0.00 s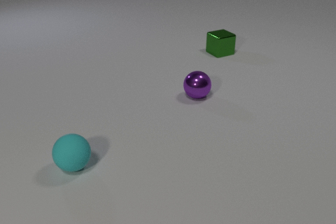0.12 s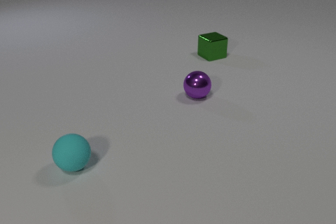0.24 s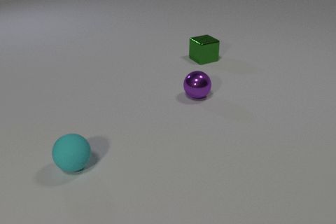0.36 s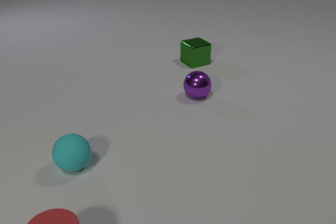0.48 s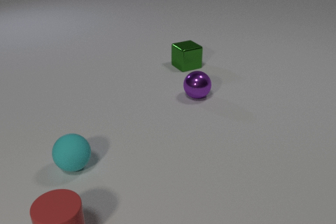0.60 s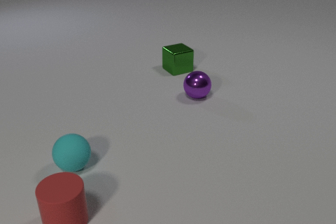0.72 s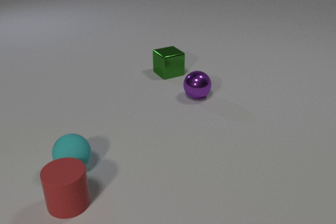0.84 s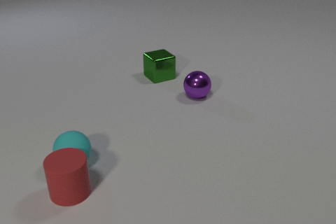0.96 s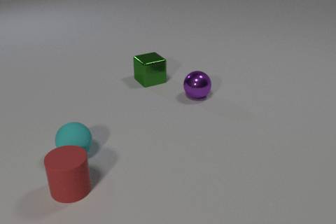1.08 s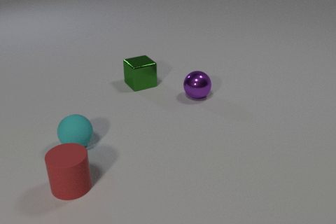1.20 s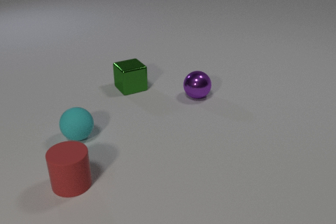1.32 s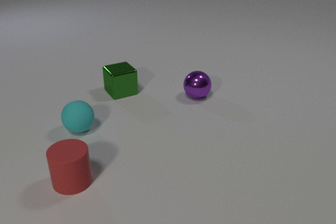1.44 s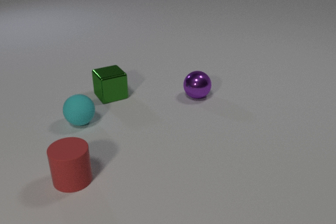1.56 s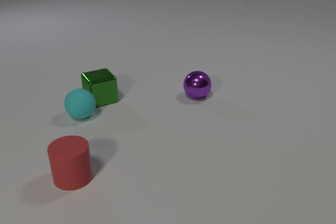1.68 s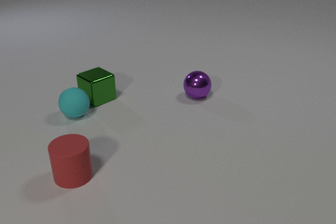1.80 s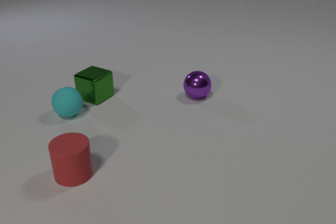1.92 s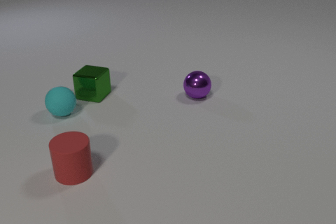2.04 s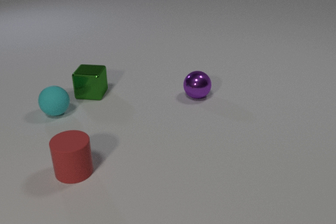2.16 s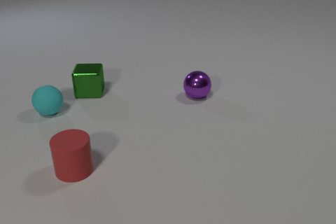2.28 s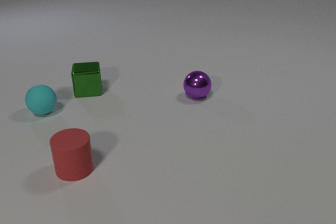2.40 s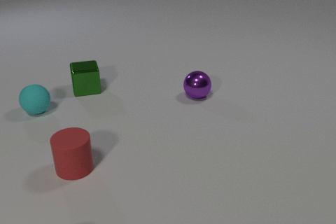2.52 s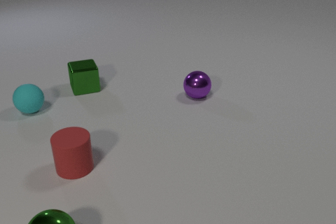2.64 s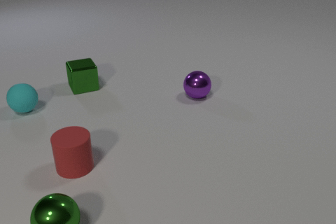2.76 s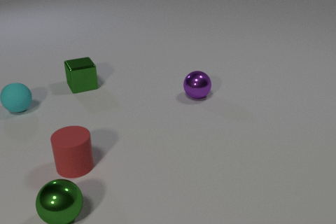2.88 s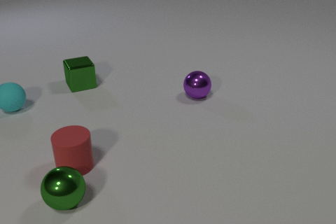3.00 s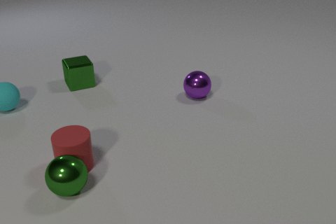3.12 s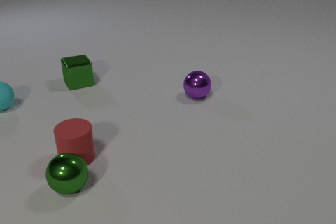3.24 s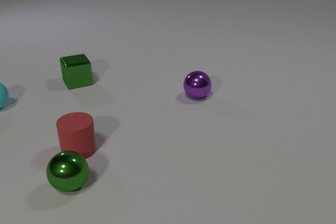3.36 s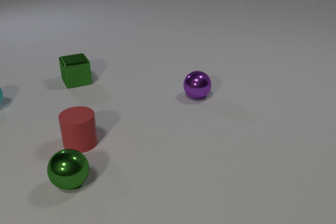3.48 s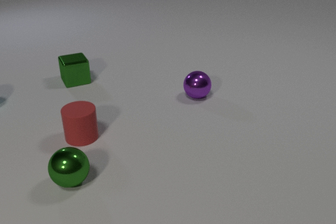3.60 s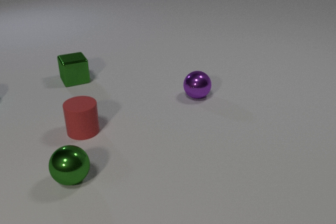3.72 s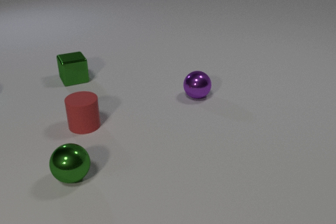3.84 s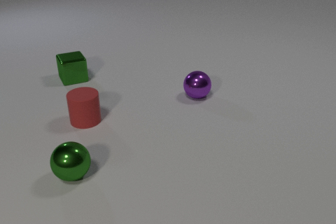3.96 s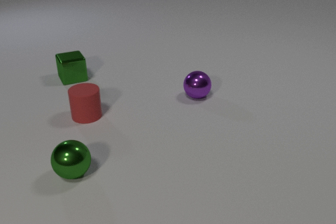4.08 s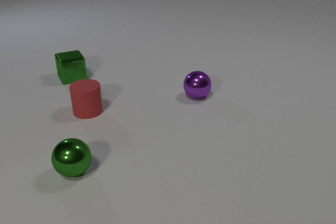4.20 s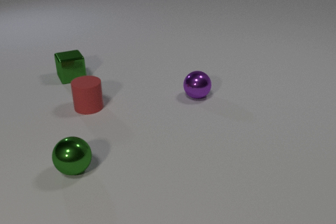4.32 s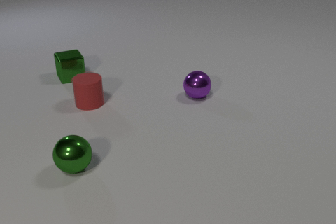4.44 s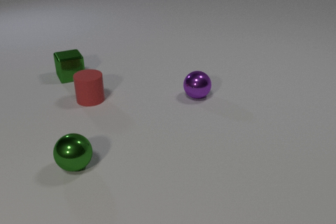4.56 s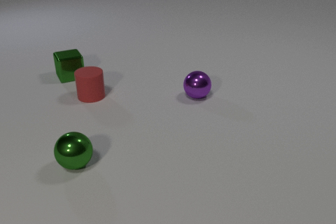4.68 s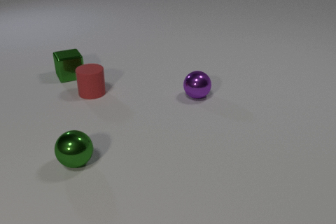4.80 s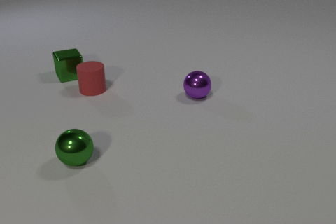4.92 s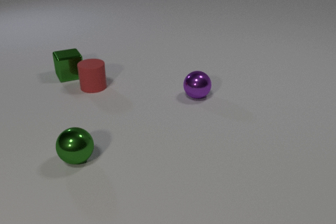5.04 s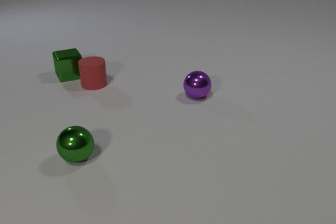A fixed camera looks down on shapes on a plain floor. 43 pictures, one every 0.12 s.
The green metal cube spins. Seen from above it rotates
counterclockwise.
The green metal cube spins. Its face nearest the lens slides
to the right.
0.00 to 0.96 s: The red rubber cylinder comes in at the bottom edge, slides away from the camera. The cyan rubber sphere rolls away from the camera. The green metal cube slides toward the camera and to the left. The red rubber cylinder and the cyan rubber sphere collide.
0.96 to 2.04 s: The red rubber cylinder slides away from the camera. The cyan rubber sphere rolls away from the camera. The green metal cube slides to the left and toward the camera, spins counterclockwise seen from above by about 60 degrees, its near face sliding to the right. The cyan rubber sphere and the green metal cube collide.
2.04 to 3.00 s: The red rubber cylinder slides away from the camera. The cyan rubber sphere rolls to the left and away from the camera. The green metal sphere comes in at the bottom edge, rolls away from the camera. The green metal cube slides away from the camera and to the left, spins counterclockwise seen from above by about 30 degrees, its near face sliding to the right. The red rubber cylinder and the green metal sphere collide.
3.00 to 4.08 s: The red rubber cylinder slides away from the camera. The cyan rubber sphere rolls to the left and away from the camera, leaves at the left edge. The green metal sphere rolls away from the camera. The green metal cube slides away from the camera and to the left.
4.08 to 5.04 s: The red rubber cylinder slides away from the camera. The green metal sphere rolls away from the camera. The green metal cube slides away from the camera.
What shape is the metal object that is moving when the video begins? cube.
Are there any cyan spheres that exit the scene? yes.
What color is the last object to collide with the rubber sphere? green.
